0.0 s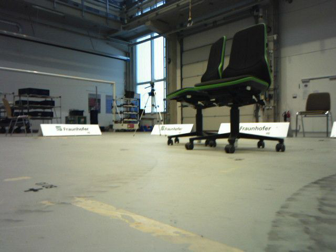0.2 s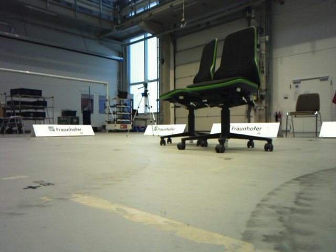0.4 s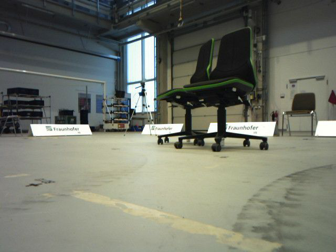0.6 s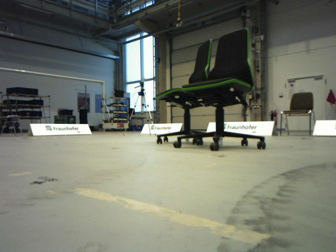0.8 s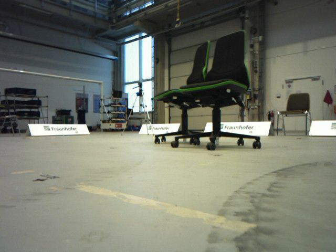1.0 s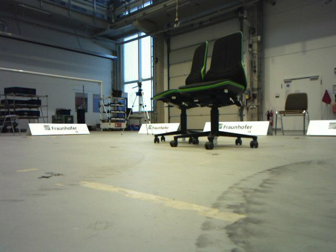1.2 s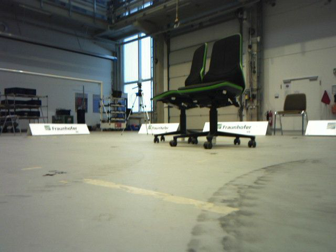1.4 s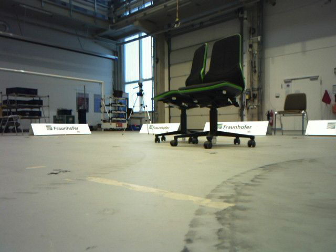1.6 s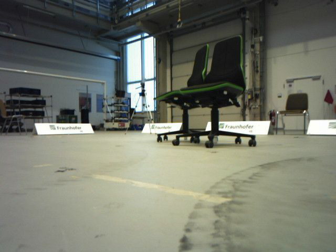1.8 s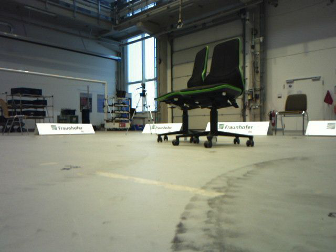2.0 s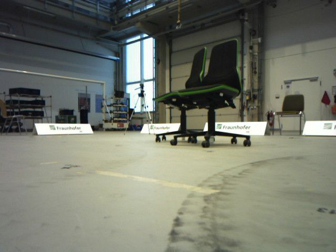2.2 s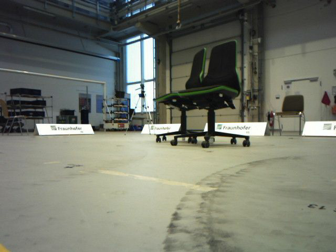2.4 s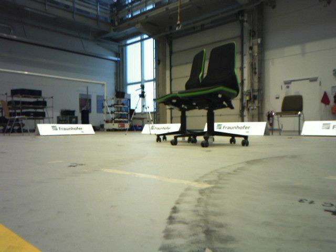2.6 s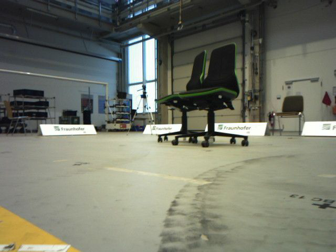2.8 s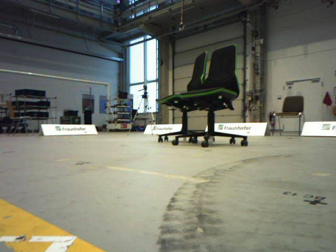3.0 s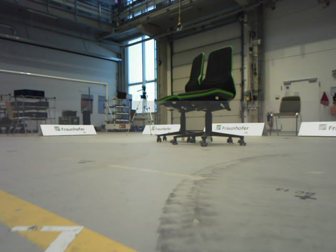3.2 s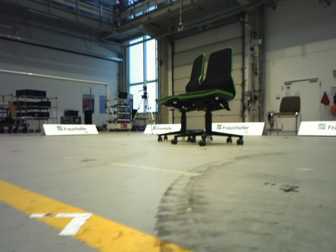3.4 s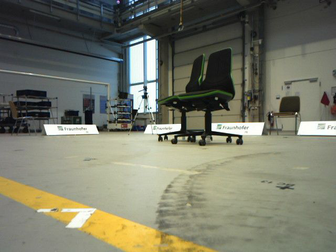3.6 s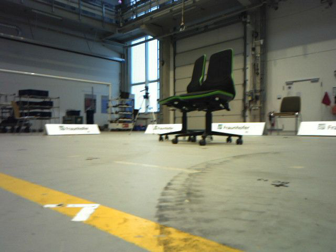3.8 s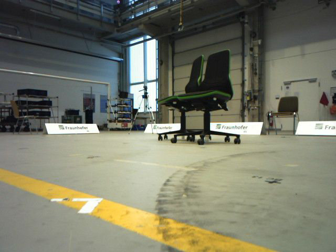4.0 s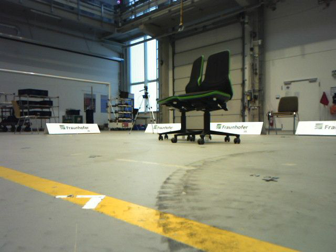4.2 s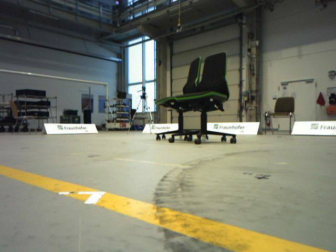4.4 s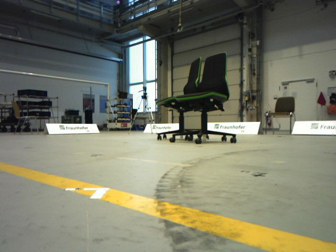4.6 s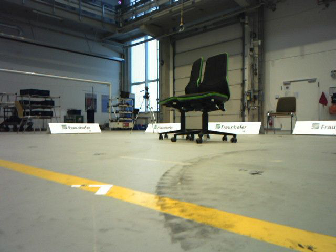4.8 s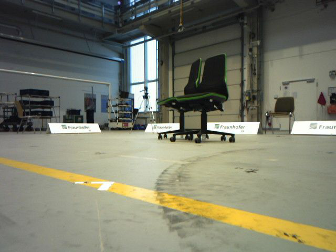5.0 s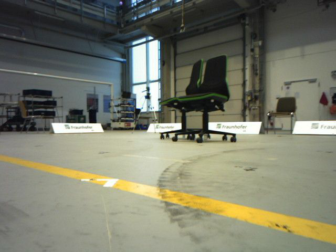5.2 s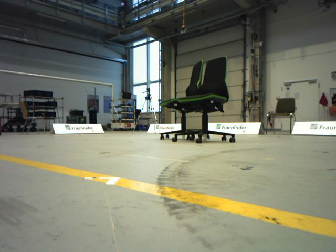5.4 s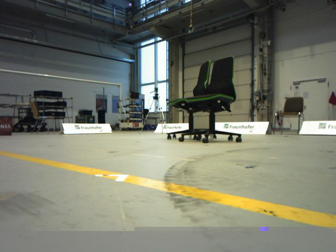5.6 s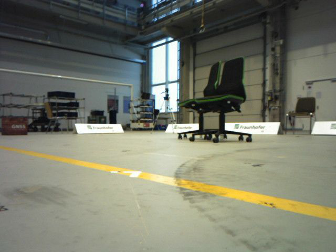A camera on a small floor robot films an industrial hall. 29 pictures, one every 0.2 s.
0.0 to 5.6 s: The camera travels backward, about 1.2 m, so what stands in front gets smaller.
The film runs backward here.
